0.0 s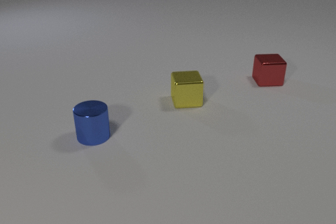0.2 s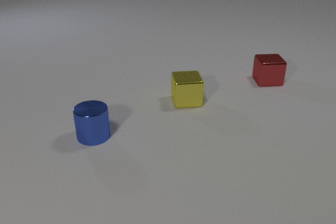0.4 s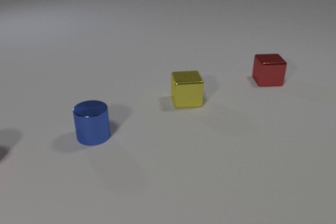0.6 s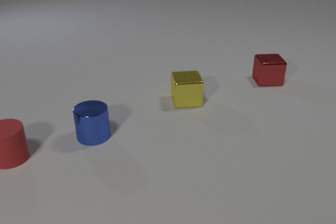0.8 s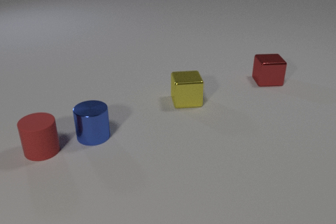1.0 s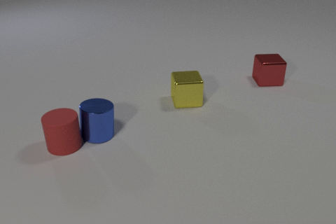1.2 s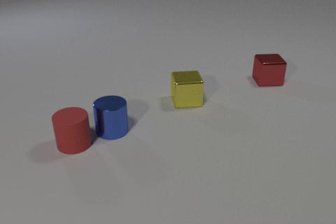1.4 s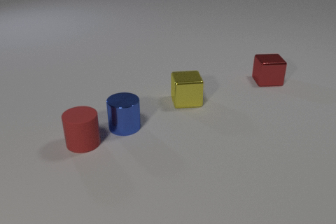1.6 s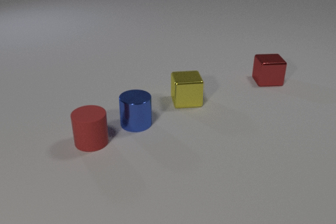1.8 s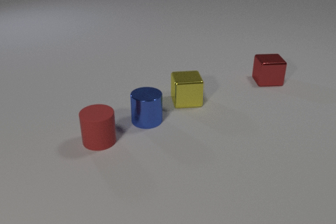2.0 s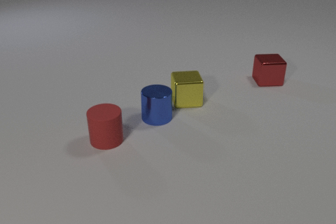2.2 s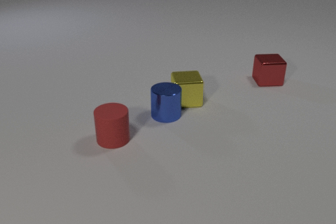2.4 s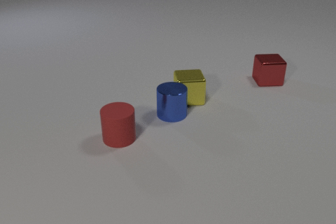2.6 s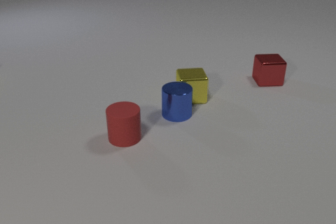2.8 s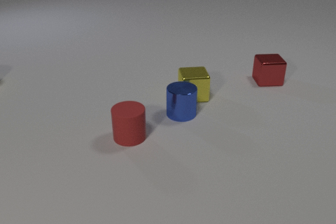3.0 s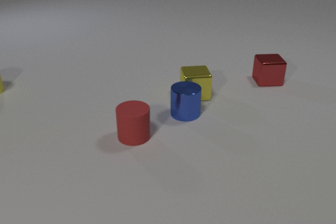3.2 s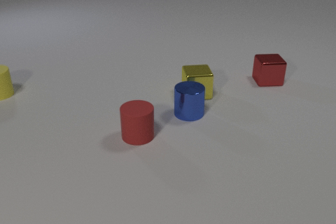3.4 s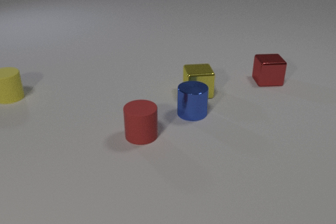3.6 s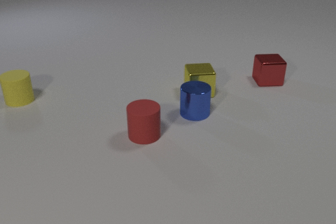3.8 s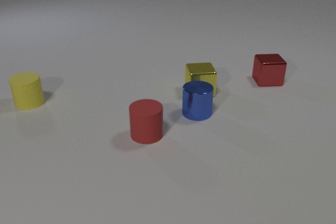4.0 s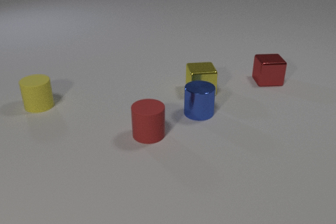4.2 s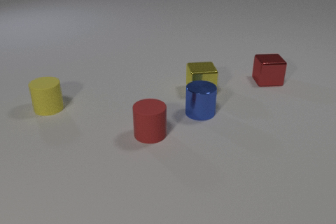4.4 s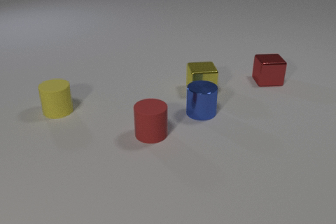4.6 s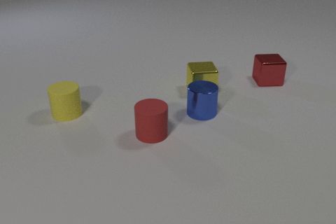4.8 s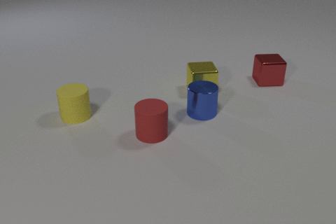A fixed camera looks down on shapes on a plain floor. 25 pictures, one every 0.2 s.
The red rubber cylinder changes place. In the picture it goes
to the right.
The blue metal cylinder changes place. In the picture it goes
to the right.
0.0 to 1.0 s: The red rubber cylinder comes in at the left edge, slides to the right. The red rubber cylinder and the blue metal cylinder collide.
1.0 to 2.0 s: The red rubber cylinder slides to the right. The blue metal cylinder slides to the right and away from the camera.
2.0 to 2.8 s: The red rubber cylinder slides to the right. The blue metal cylinder slides to the right. The yellow metal cube slides away from the camera and to the right. The blue metal cylinder and the yellow metal cube collide.
2.8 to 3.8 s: The red rubber cylinder slides to the right. The blue metal cylinder slides to the right. The yellow rubber cylinder comes in at the left edge, slides toward the camera and to the right. The yellow metal cube slides away from the camera and to the right.
3.8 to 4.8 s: The yellow rubber cylinder slides to the right and toward the camera.
How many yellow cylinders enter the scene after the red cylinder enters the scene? 1.
What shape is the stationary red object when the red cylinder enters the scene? cube.
Are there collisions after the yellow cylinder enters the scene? no.
